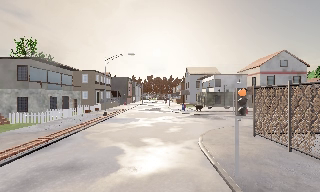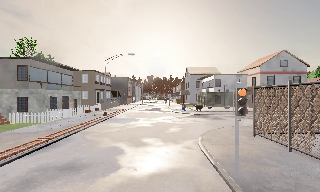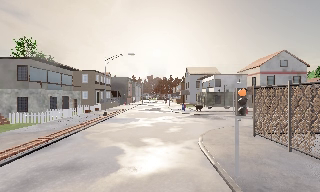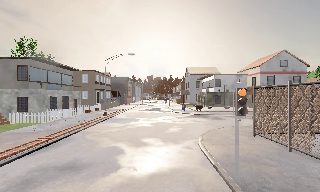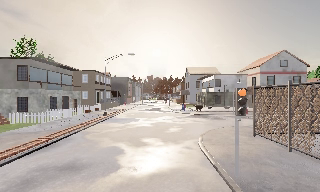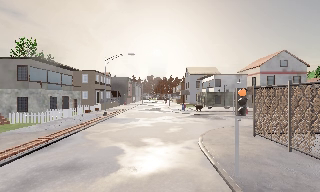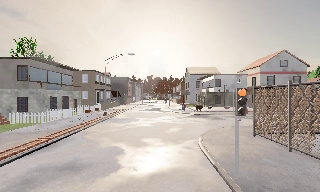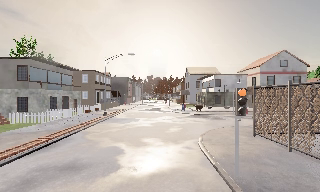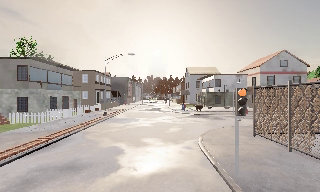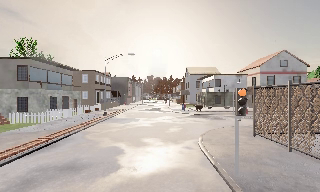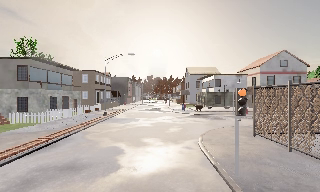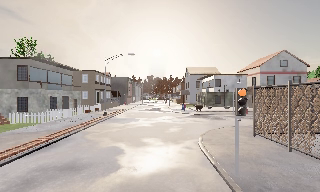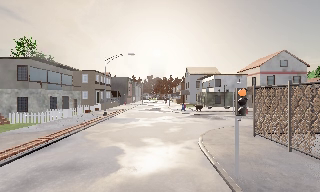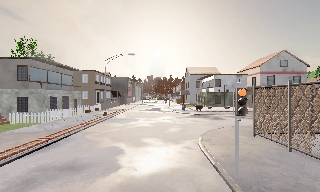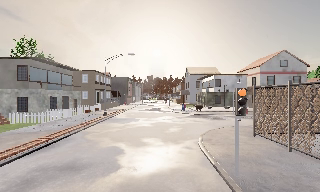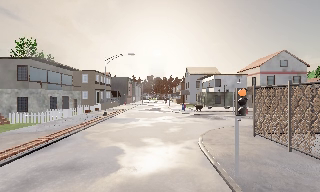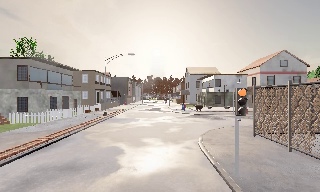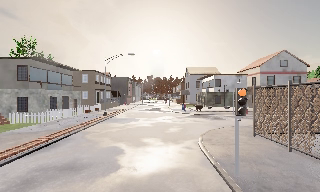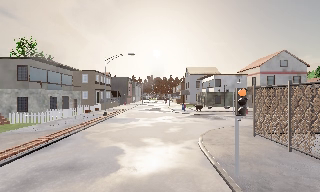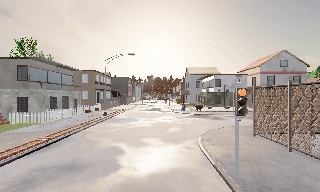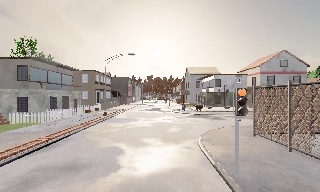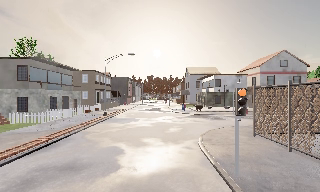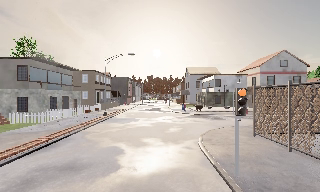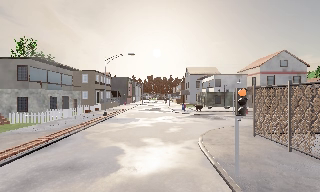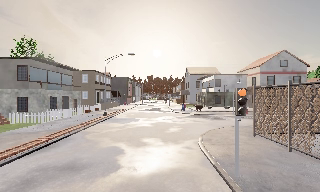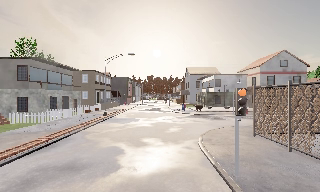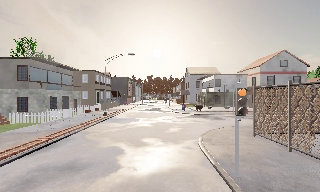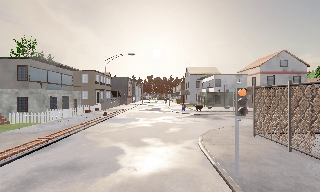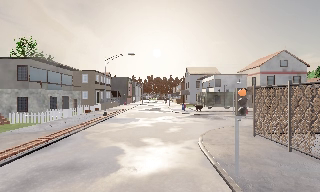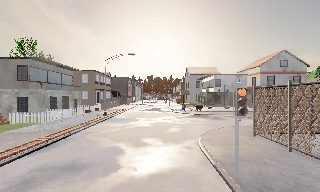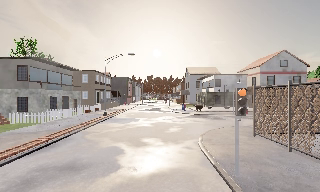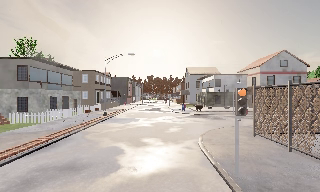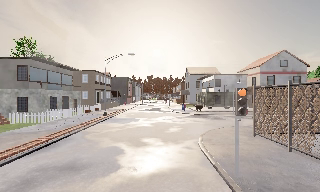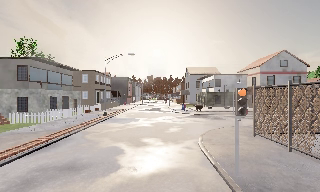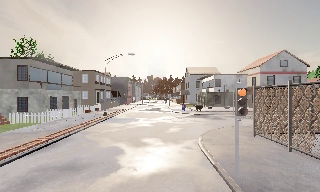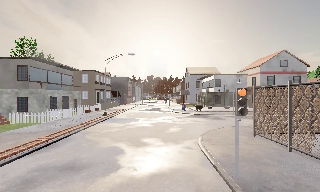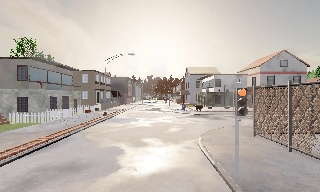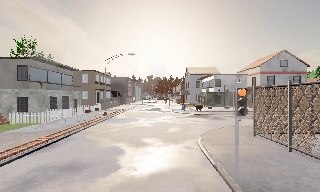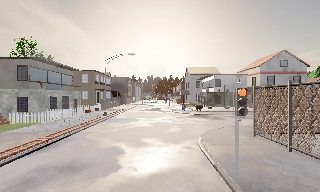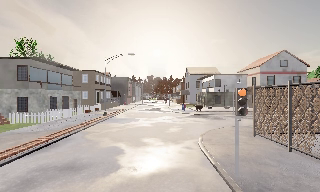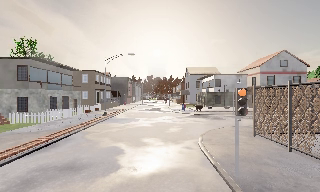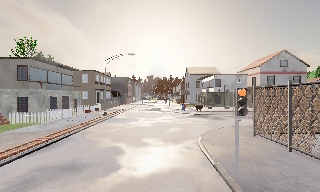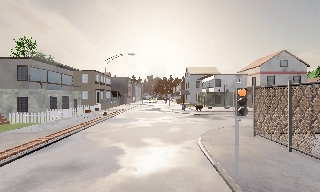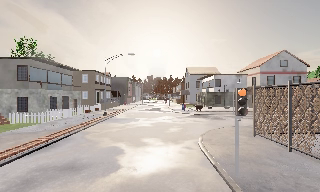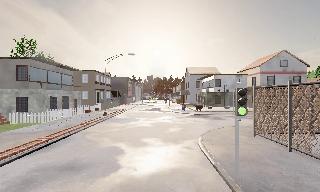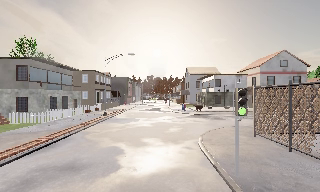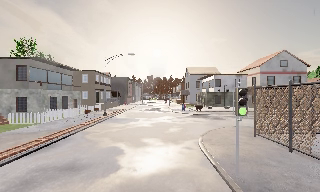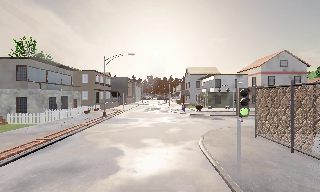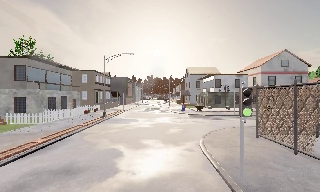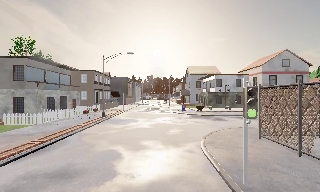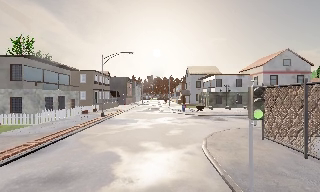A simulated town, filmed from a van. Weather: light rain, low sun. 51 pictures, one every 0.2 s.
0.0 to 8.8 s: The camera keeps its place and its aim.
8.8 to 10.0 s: The camera travels forward, about 1 m, so what stands in front looms larger. It gains speed.
The film runs forward here.
